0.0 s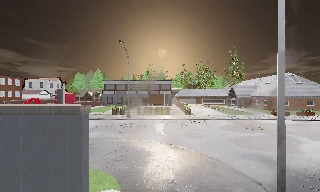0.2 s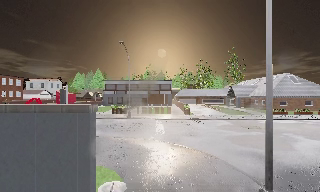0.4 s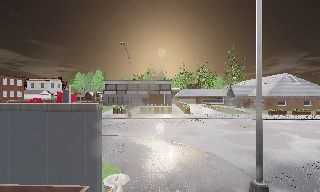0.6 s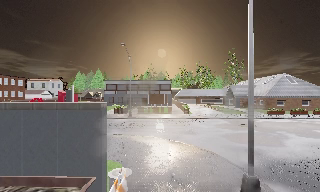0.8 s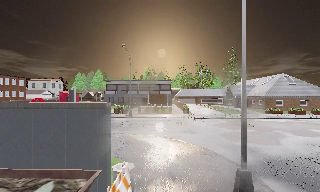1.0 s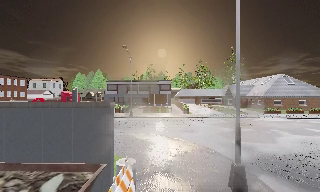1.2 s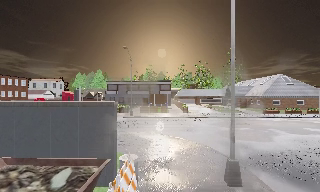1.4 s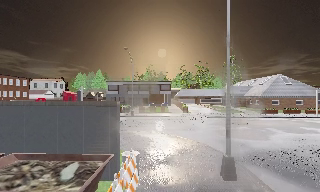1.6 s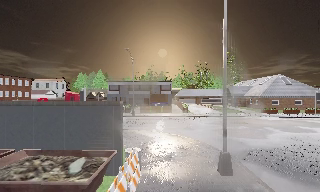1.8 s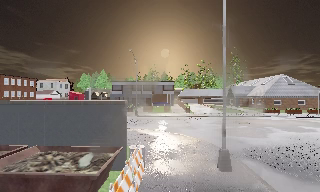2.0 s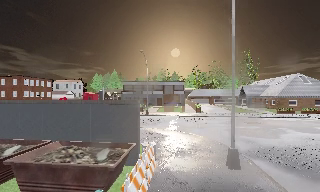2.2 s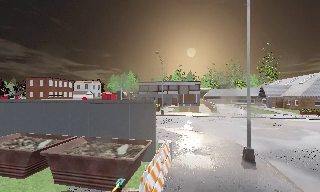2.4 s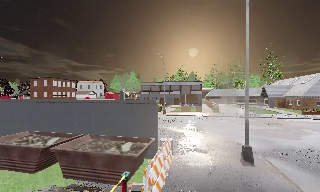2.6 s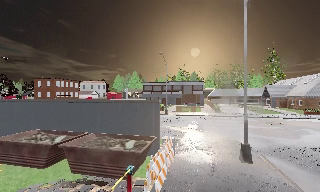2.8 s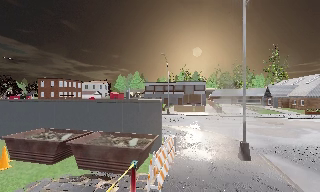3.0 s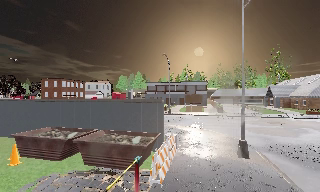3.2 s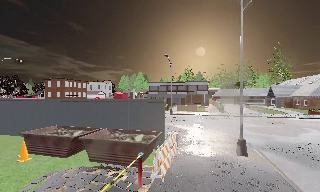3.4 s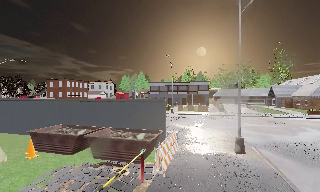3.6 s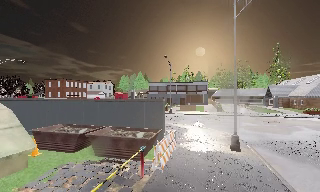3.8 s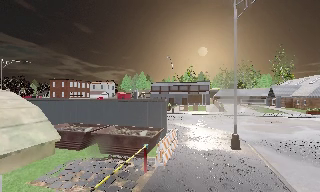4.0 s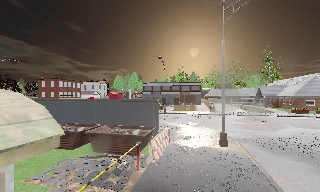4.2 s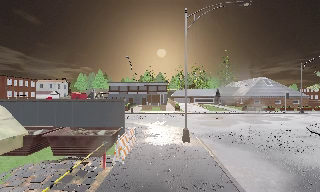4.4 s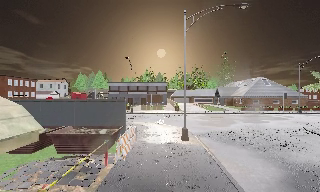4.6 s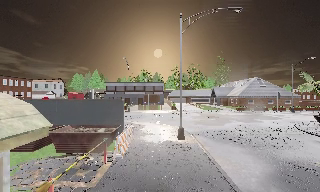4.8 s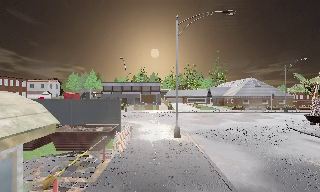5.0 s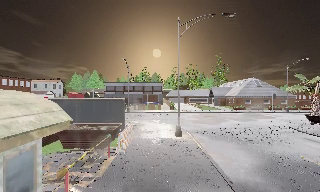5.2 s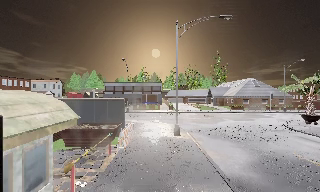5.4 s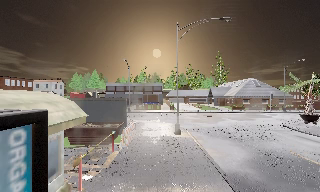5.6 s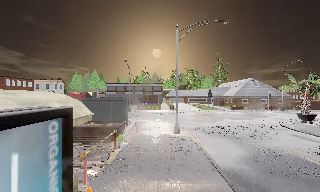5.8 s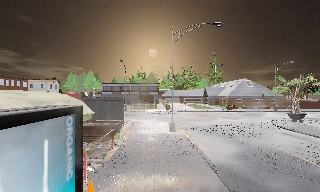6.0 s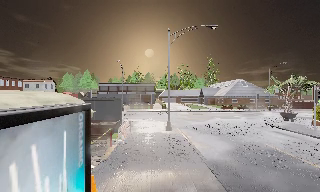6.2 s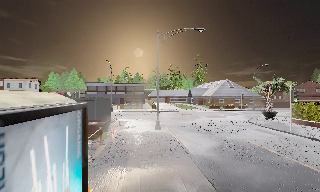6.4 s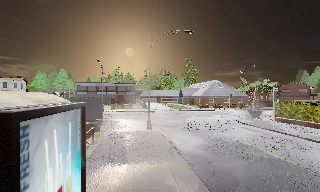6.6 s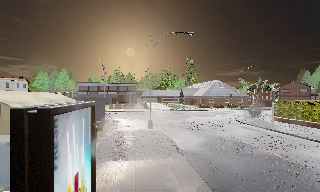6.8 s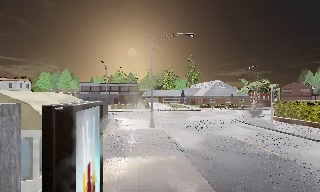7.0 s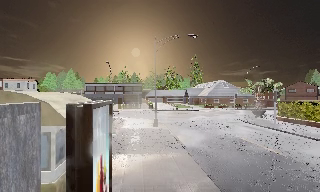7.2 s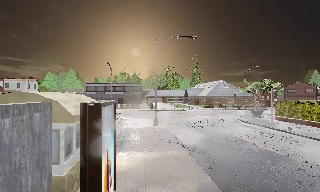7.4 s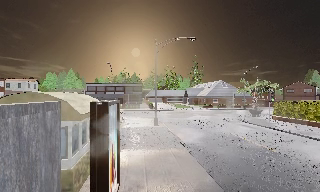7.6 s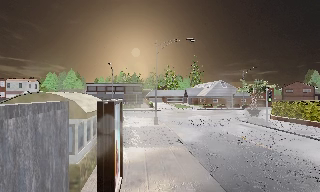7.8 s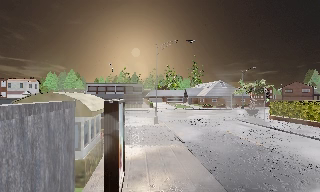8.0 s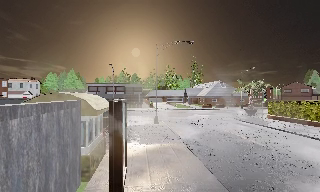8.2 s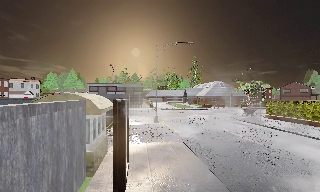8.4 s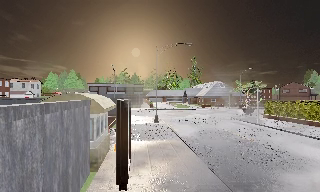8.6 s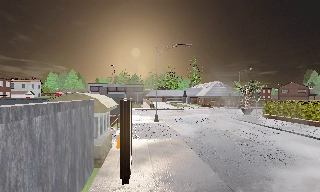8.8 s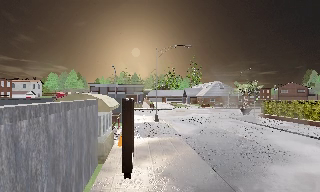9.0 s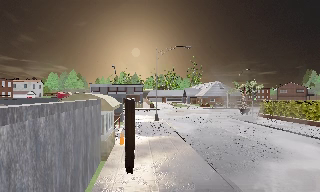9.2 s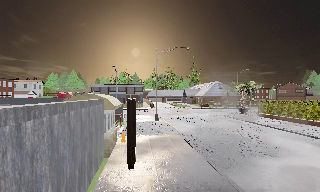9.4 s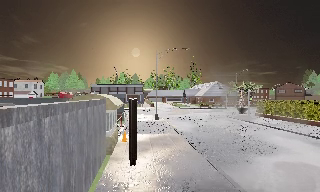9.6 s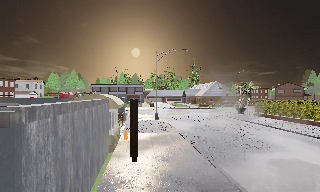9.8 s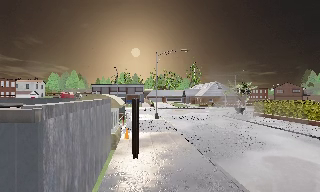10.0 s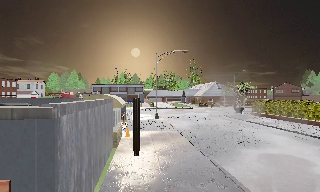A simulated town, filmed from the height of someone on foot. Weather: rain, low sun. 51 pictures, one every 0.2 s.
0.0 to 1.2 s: The camera travels backward, about 2 m, so what stands in front gets smaller.
1.2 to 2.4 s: The camera swings to its left by about 10 degrees, and the scene slides to the right. It travels backward, about 2 m, so what stands in front gets smaller.
2.4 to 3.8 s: The camera travels backward, about 2 m, so what stands in front gets smaller.
3.8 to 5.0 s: The camera swings to its right by about 15 degrees, and the scene slides to the left. It travels backward, about 1.5 m, so what stands in front gets smaller.
5.0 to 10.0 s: The camera travels backward, about 8 m, so what stands in front gets smaller.
The film runs backward here.
